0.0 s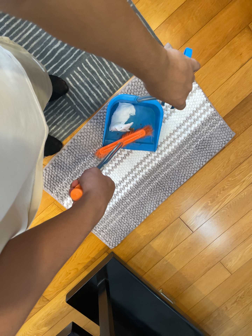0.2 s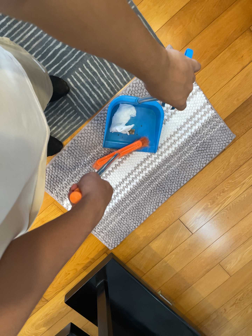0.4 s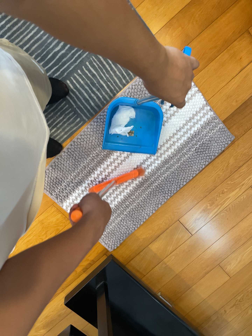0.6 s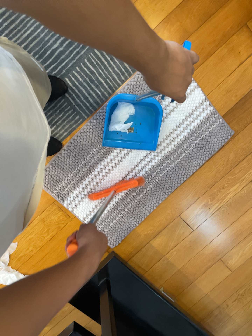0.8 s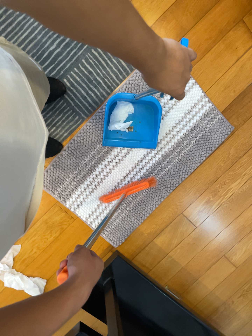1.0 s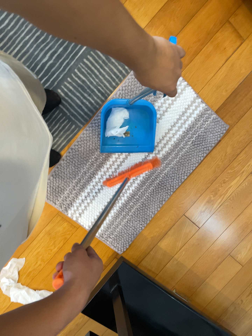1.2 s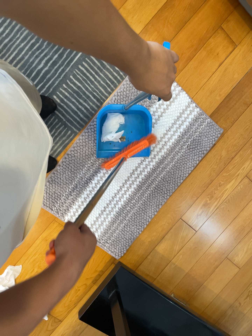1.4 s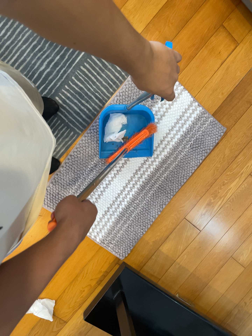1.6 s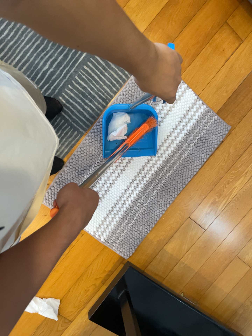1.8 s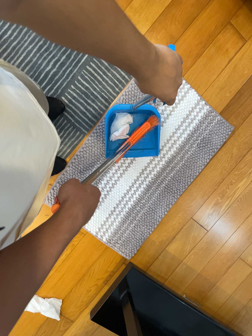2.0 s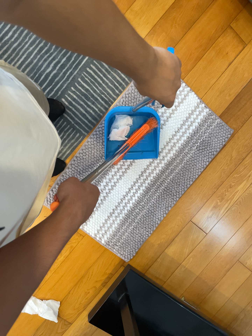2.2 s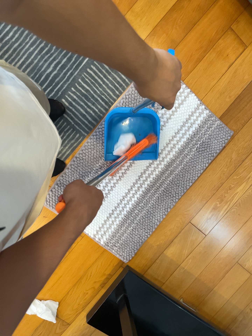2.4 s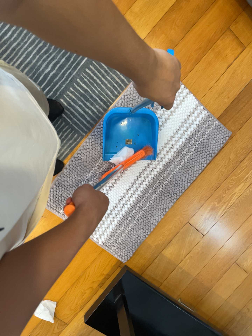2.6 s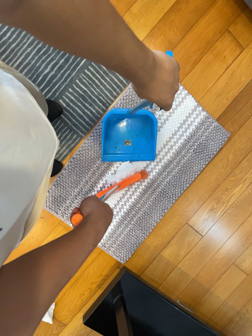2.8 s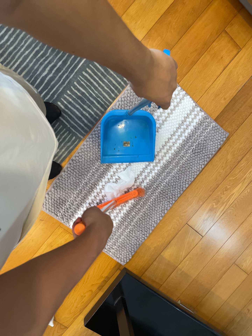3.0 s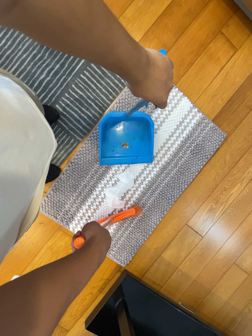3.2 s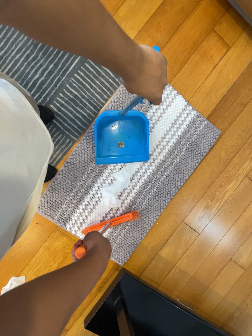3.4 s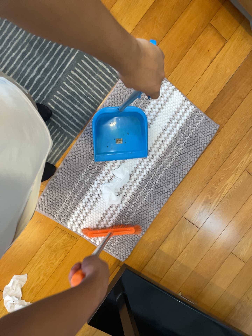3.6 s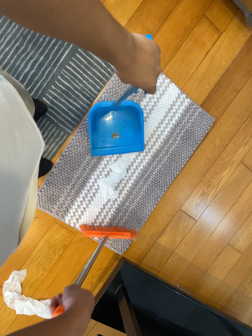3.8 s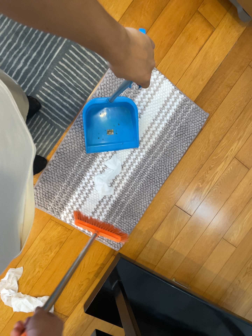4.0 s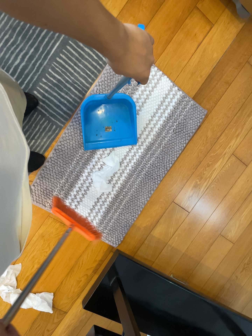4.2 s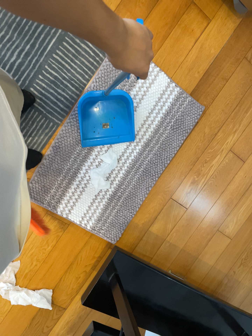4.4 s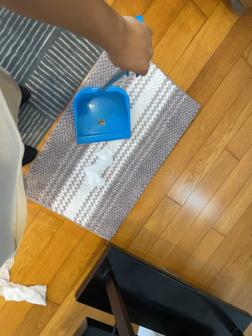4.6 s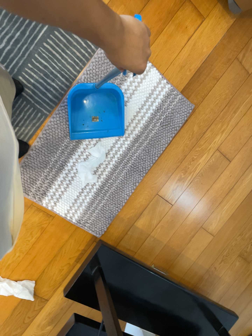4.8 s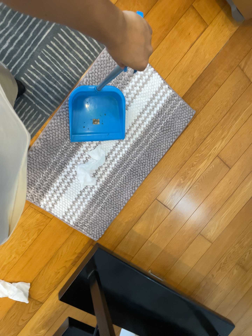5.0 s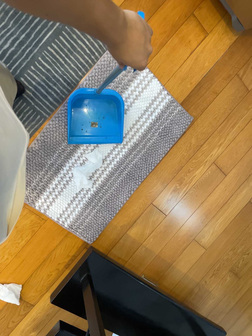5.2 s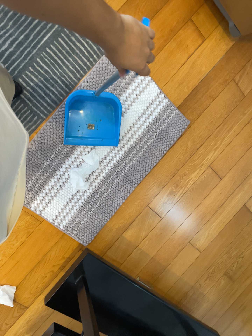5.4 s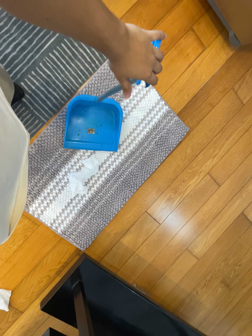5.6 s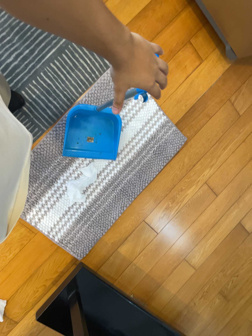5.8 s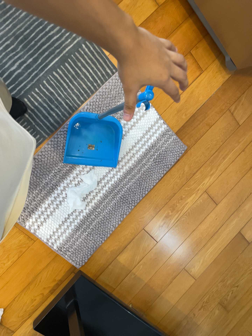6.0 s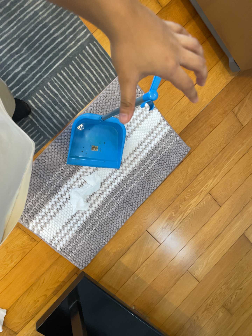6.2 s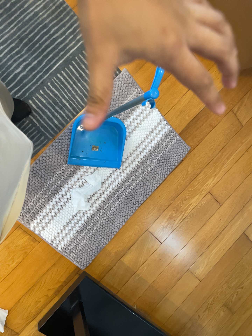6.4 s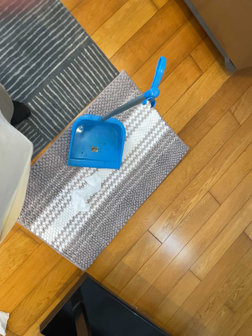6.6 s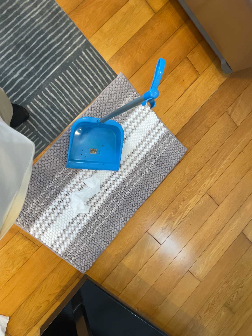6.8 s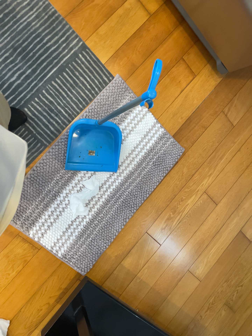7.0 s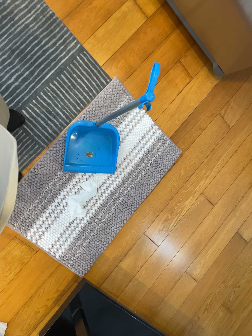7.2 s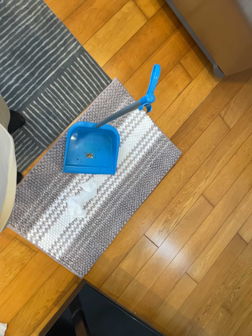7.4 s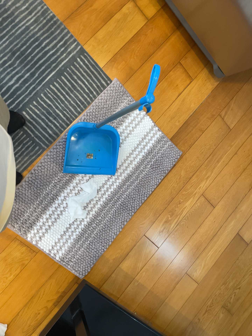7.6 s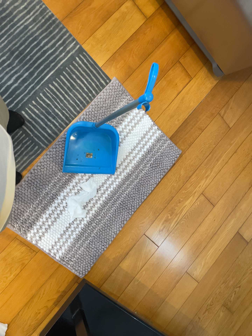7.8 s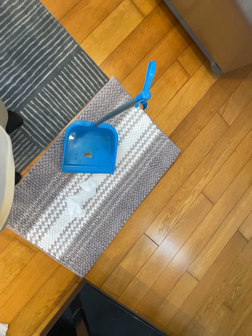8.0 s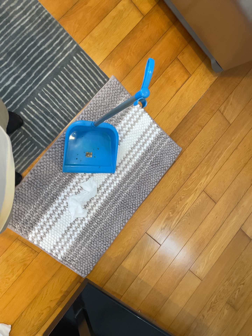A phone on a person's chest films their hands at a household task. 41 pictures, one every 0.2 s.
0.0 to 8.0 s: The scene slides to the left, as the camera pans about 10 degrees to its right. It travels toward the bottom of its view and backward, about 10 cm. Its aim tips toward the top of its view by about 10 degrees. It rolls about its line of sight by about 10 degrees, and the scene rotates counterclockwise.
The film runs backward here.
